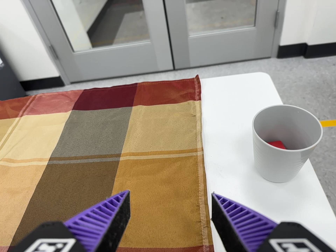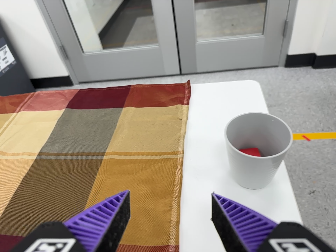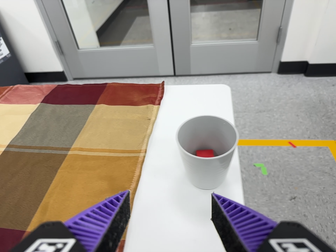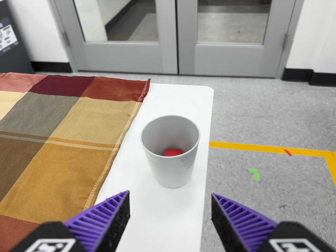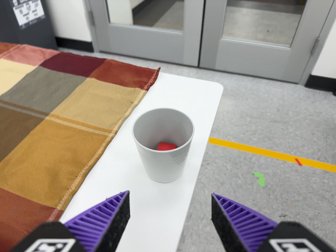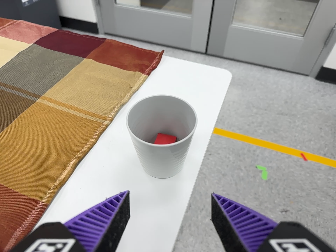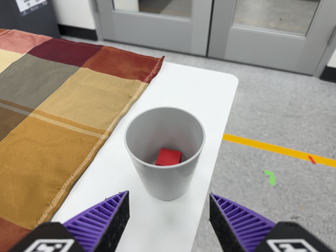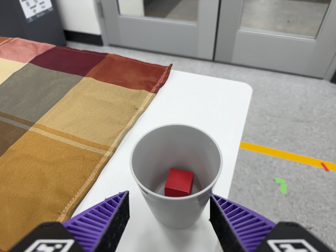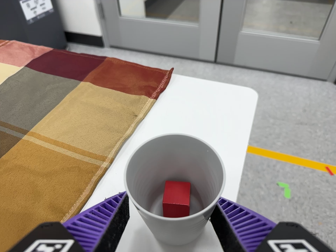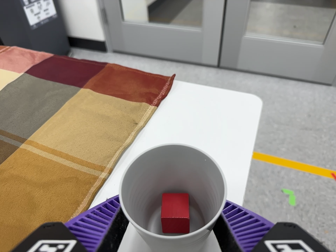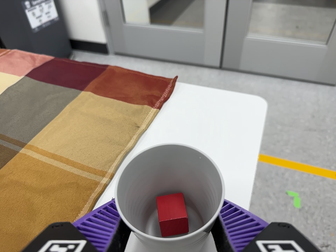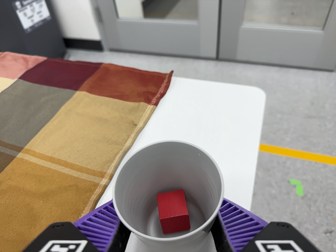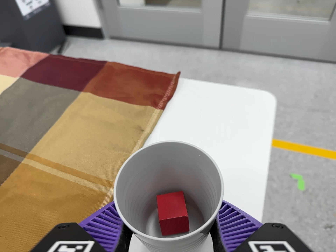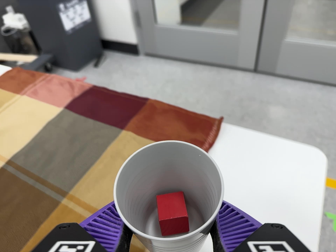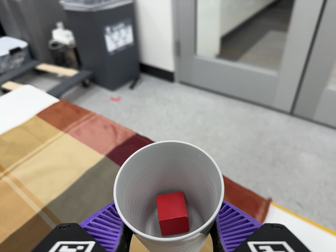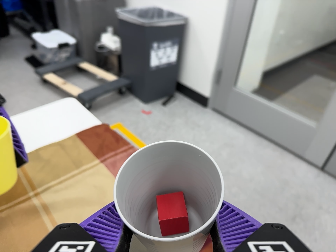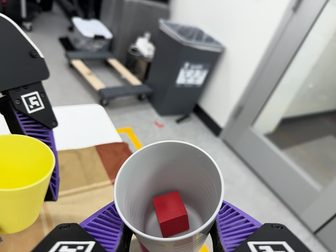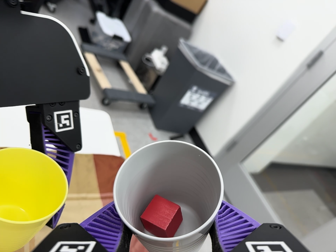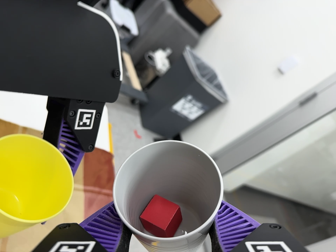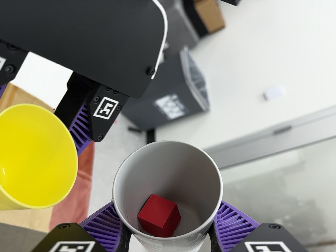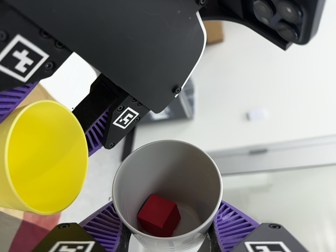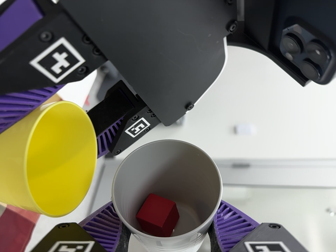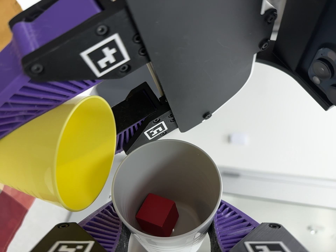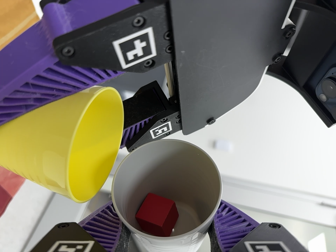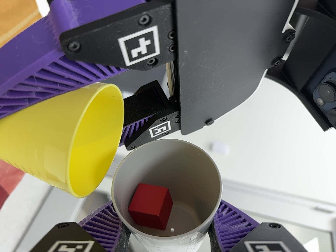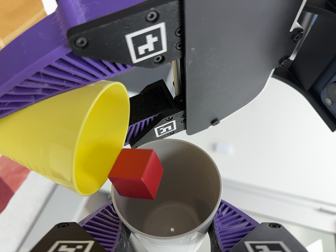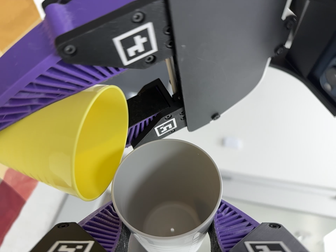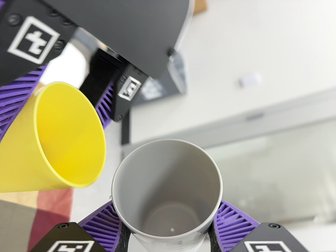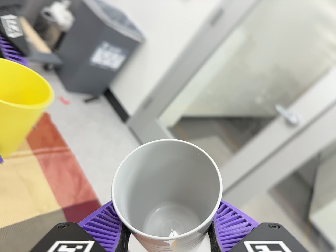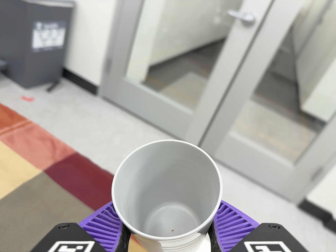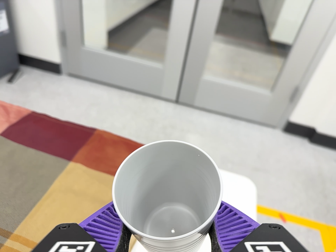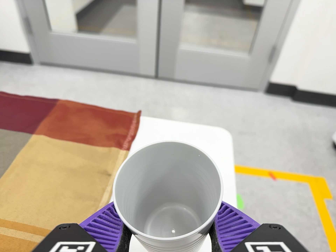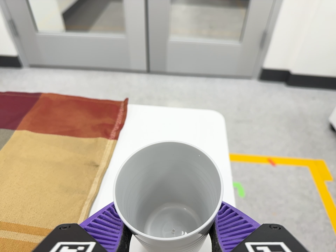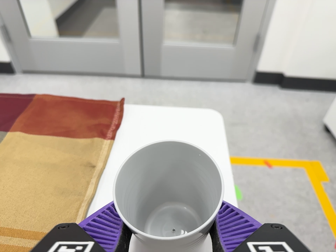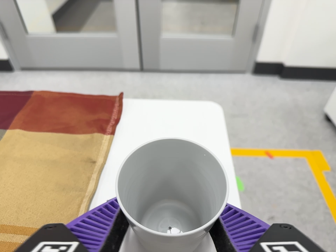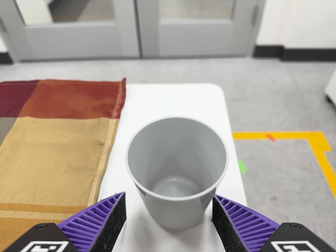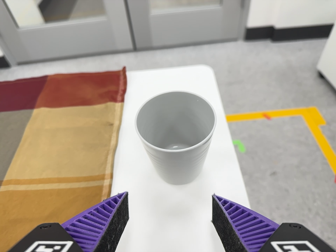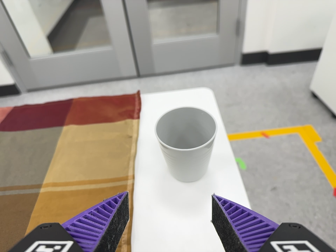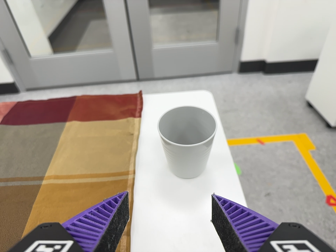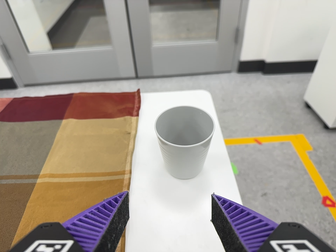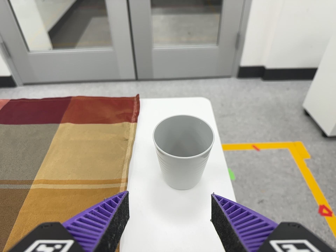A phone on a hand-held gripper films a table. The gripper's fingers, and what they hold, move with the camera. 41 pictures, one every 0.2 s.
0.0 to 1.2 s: The camera travels to its right, about 18 cm, so close, fixed things drift to the left. It rolls about its line of sight by about 20 degrees, and the scene rotates clockwise.
1.2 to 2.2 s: The camera travels forward, about 7 cm, so what stands in front looms larger.
2.2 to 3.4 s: The camera pans to its left by about 15 degrees. It travels toward the top of its view and to its left, about 36 cm, so close, fixed things drift downward. Its aim tips toward the top of its view by about 10 degrees, and the scene shifts downward. It rolls about its line of sight by about 60 degrees, and the scene rotates clockwise.
3.4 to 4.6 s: The camera pans to its right by about 25 degrees. It travels to its left, about 18 cm. It rolls about its line of sight by about 60 degrees, and the scene rotates clockwise.
4.6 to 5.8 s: The camera travels to its right and toward the bottom of its view, about 20 cm, so close, fixed things drift to the left. Its aim tips toward the bottom of its view by about 25 degrees, and the scene shifts upward. It rolls about its line of sight by about 85 degrees, and the scene rotates counterclockwise.
5.8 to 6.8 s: The camera travels toward the bottom of its view, to its right and forward, about 18 cm, so close, fixed things drift upward. Its aim tips toward the bottom of its view by about 15 degrees, and the scene shifts upward. It rolls about its line of sight by about 30 degrees, and the scene rotates counterclockwise.
6.8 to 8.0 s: The camera travels backward, about 14 cm, so what stands in front gets smaller.
The film runs forward here.
